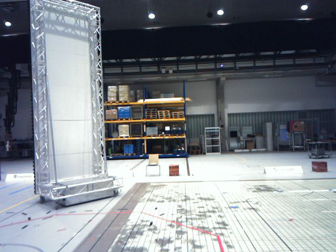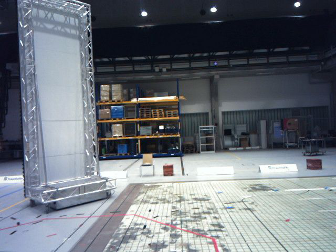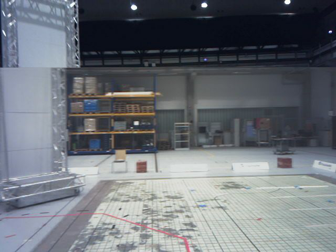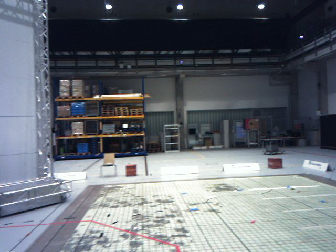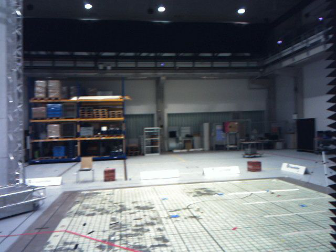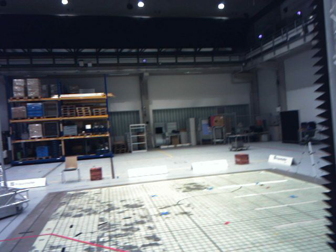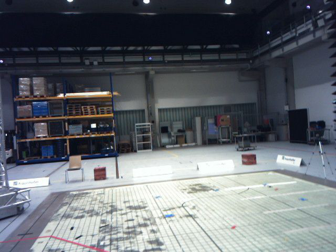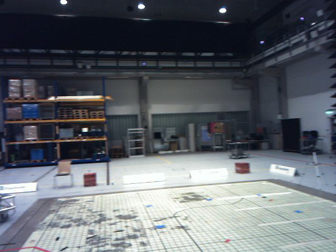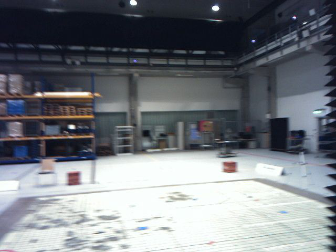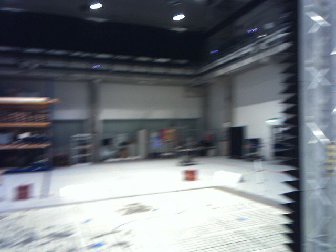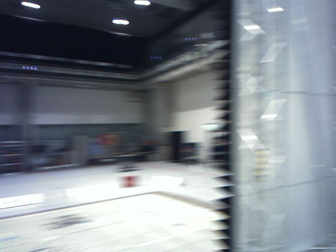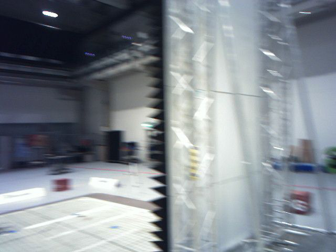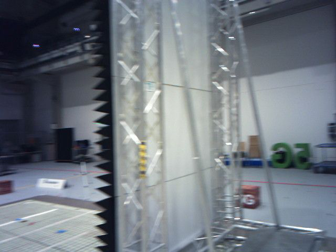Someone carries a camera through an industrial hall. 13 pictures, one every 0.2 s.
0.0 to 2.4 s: The camera swings to its right by about 55 degrees, and the scene slides to the left. It travels forward, about 2.4 m.
The film runs forward here.
